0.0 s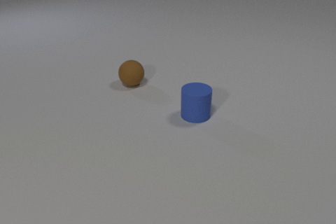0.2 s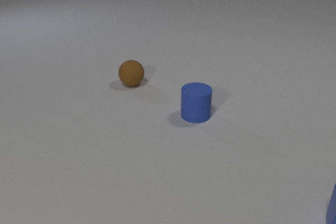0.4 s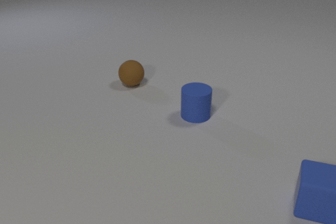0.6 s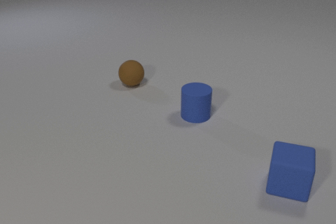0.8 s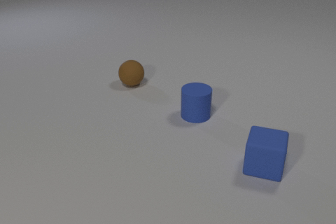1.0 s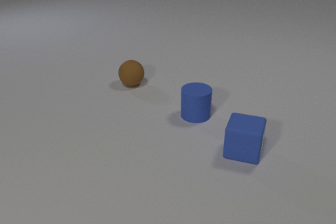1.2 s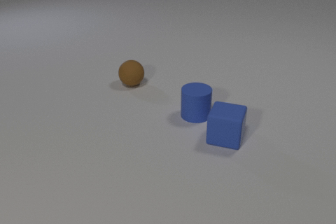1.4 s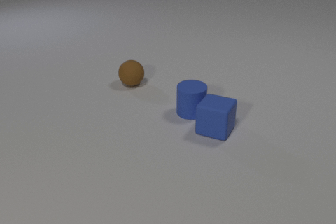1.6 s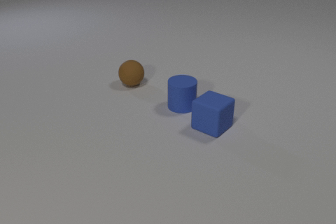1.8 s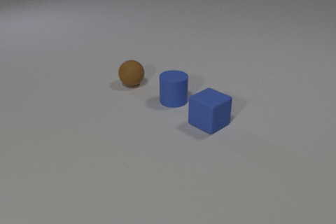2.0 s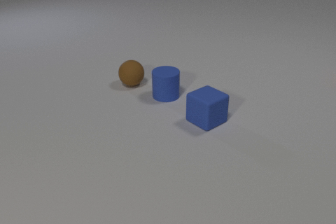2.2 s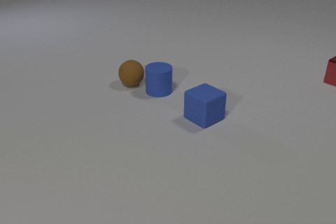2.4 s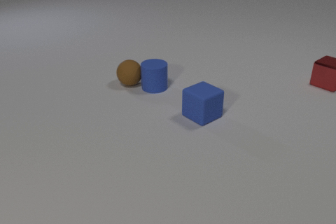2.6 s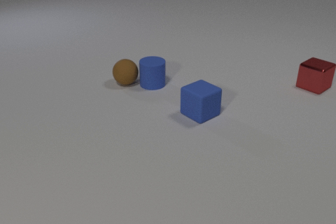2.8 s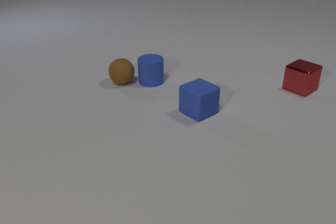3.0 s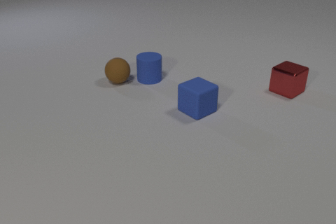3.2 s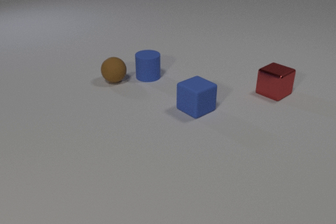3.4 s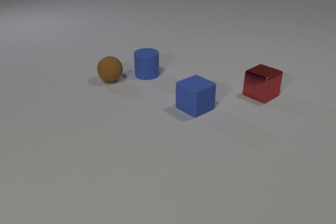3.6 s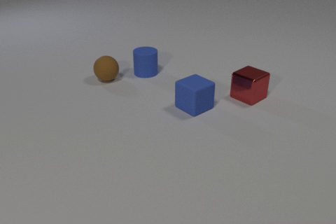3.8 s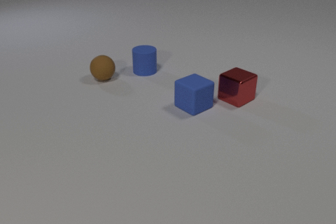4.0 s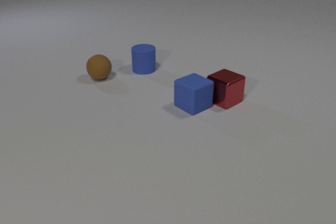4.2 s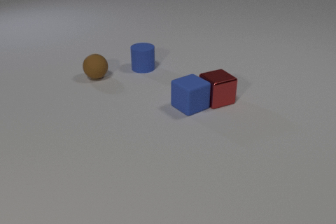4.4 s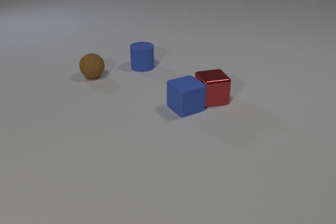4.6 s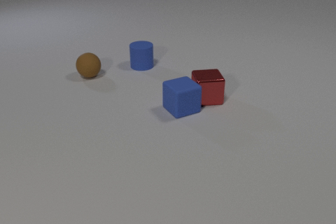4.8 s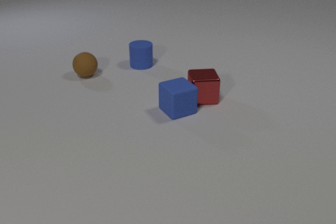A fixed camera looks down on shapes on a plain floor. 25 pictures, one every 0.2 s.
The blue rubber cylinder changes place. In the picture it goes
away from the camera.
The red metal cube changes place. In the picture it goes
to the left.
0.0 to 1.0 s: The blue rubber cube comes in at the right edge, slides to the left and away from the camera.
1.0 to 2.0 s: The blue rubber cube slides away from the camera and to the left, spins clockwise seen from above by about 30 degrees, its near face sliding to the left. The blue rubber cylinder slides away from the camera and to the left. The blue rubber cube and the blue rubber cylinder collide.
2.0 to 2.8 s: The blue rubber cube slides away from the camera and to the left. The blue rubber cylinder slides away from the camera and to the left. The red metal cube comes in at the right edge, slides to the left and toward the camera. The brown rubber sphere rolls to the left and away from the camera. The blue rubber cylinder and the brown rubber sphere collide.
2.8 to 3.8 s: The blue rubber cube slides away from the camera. The blue rubber cylinder slides away from the camera. The red metal cube slides to the left and toward the camera. The brown rubber sphere rolls to the left and away from the camera.
3.8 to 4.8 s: The blue rubber cube slides to the left and toward the camera. The blue rubber cylinder slides away from the camera. The red metal cube slides to the left, spins clockwise seen from above by about 30 degrees, its near face sliding to the left. The brown rubber sphere rolls to the left and away from the camera. The blue rubber cube and the red metal cube collide.
How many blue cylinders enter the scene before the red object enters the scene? 0.
What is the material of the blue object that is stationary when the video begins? rubber.
How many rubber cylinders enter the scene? 0.
